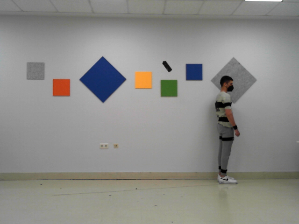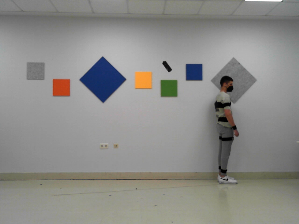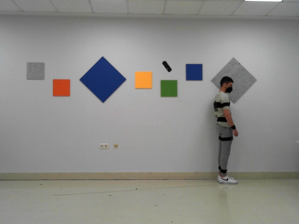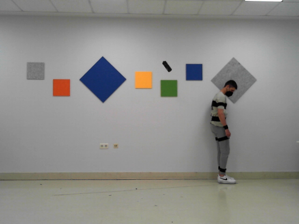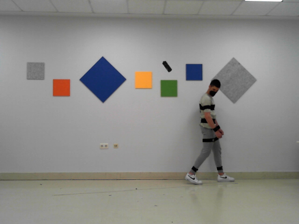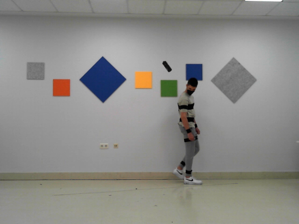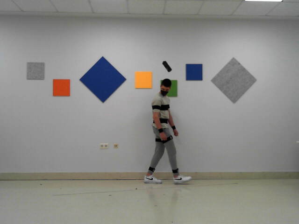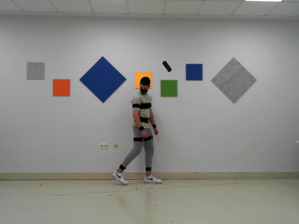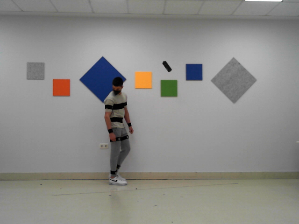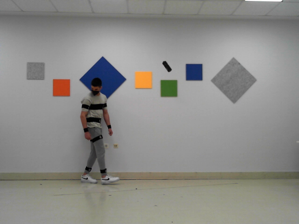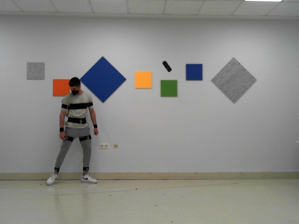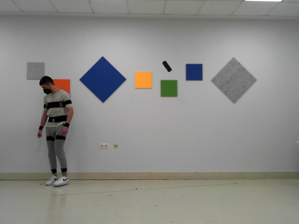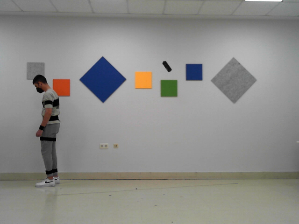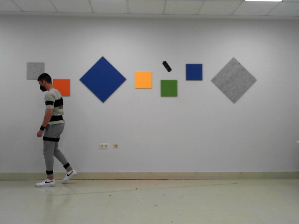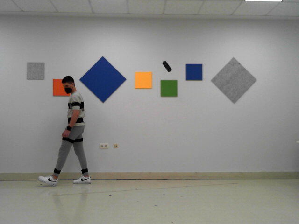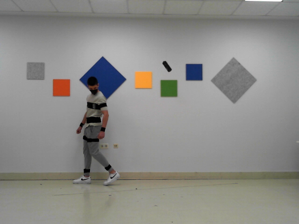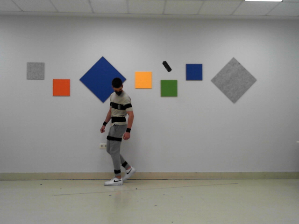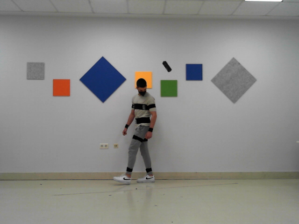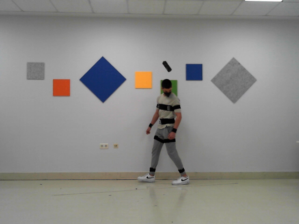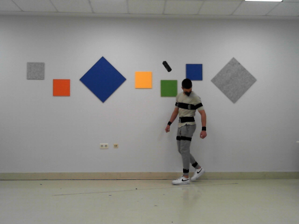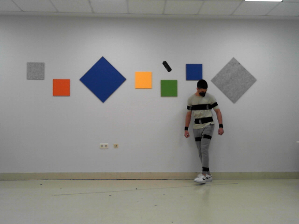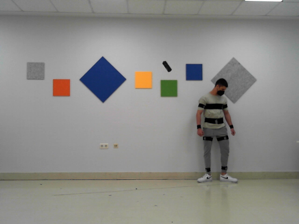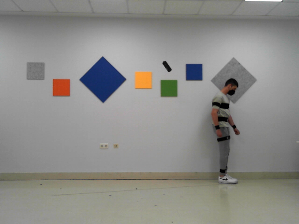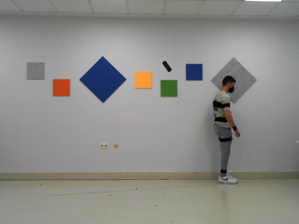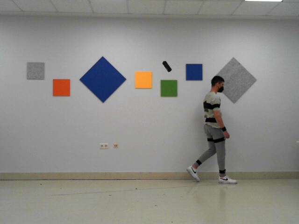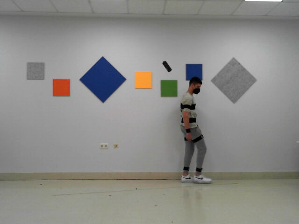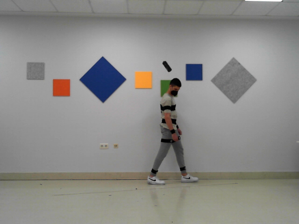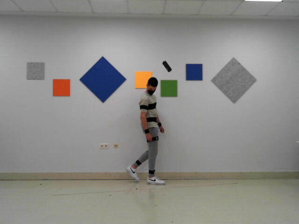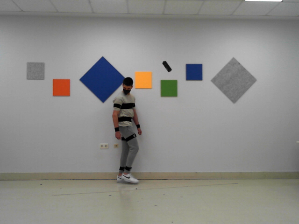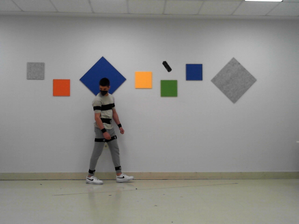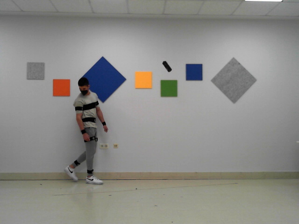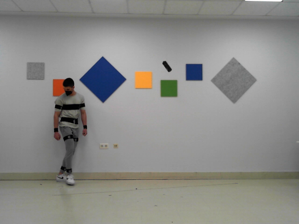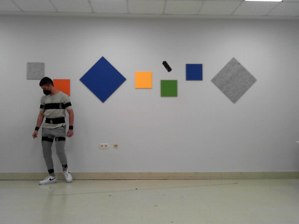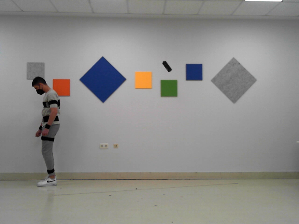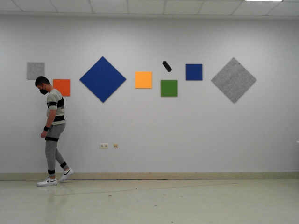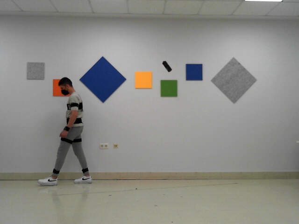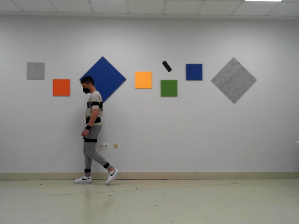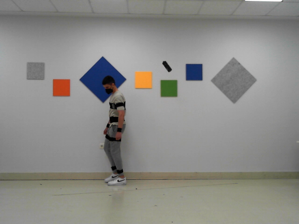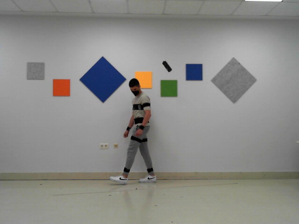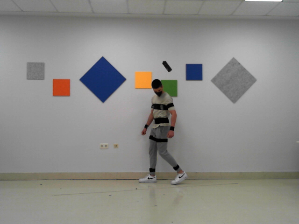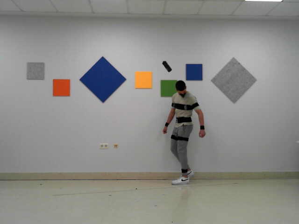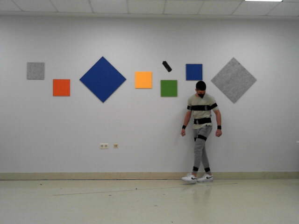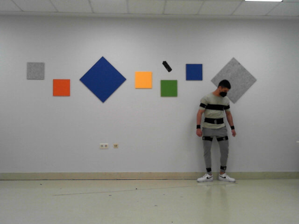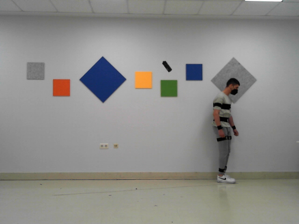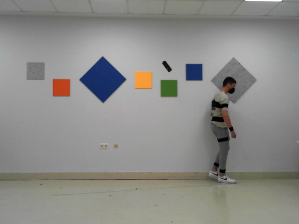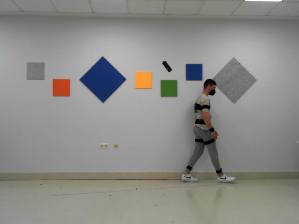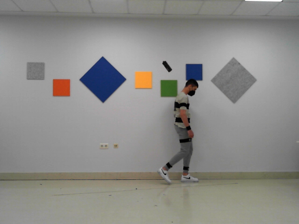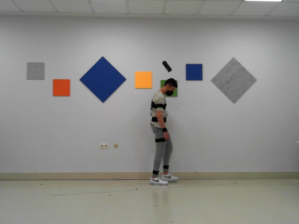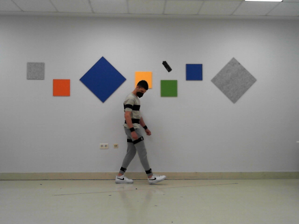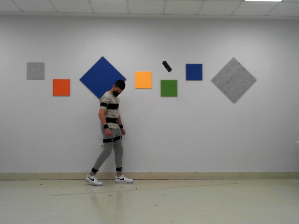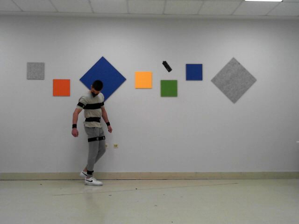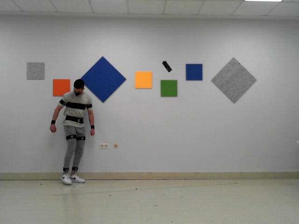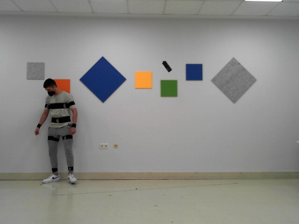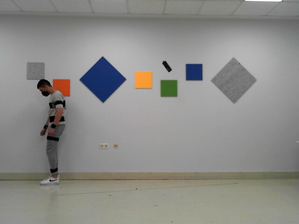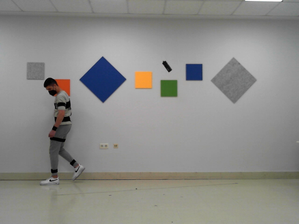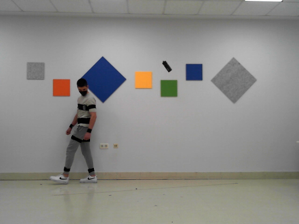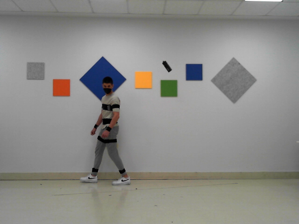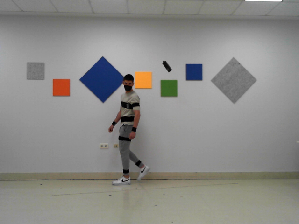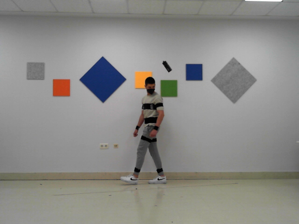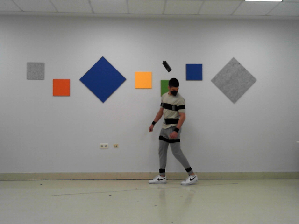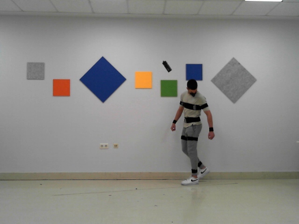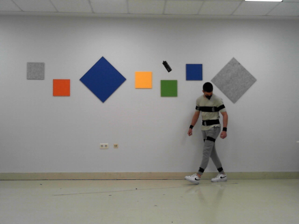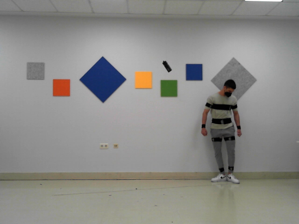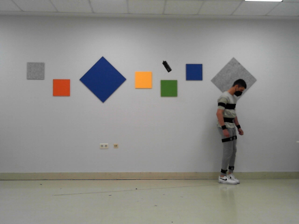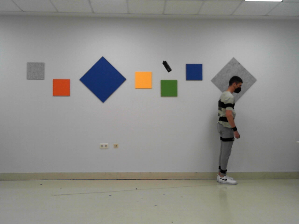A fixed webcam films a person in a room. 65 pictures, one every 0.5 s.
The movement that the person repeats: Walk backward.
